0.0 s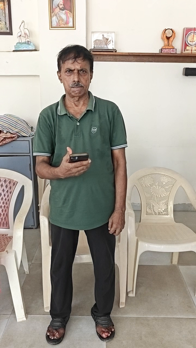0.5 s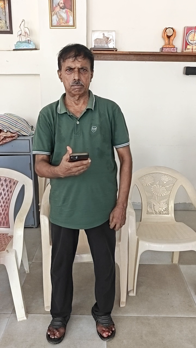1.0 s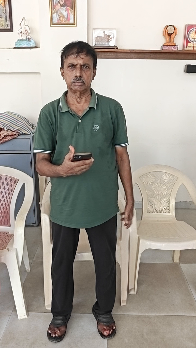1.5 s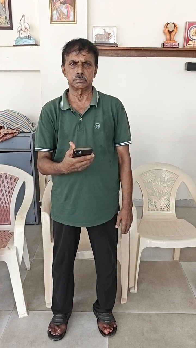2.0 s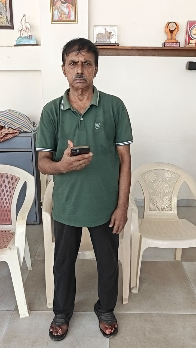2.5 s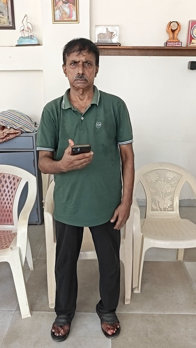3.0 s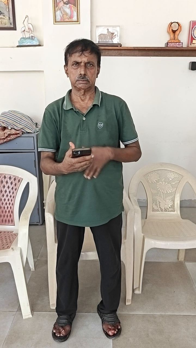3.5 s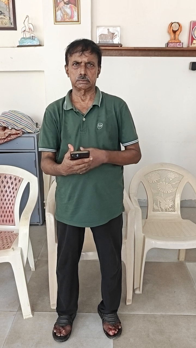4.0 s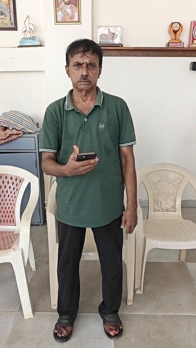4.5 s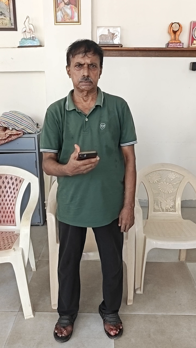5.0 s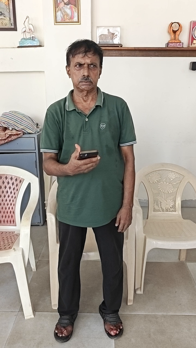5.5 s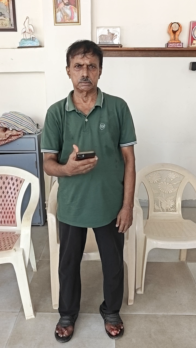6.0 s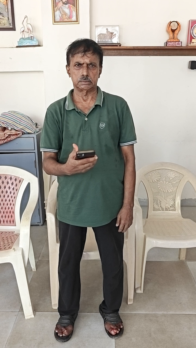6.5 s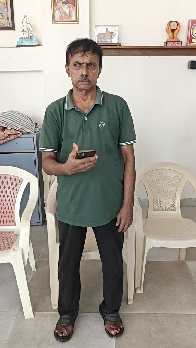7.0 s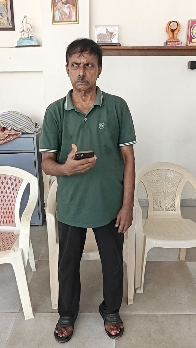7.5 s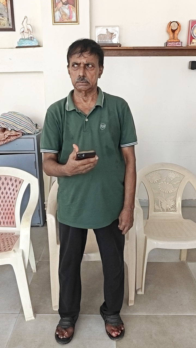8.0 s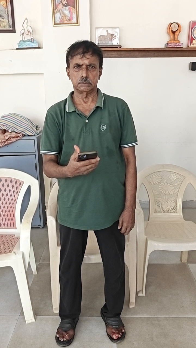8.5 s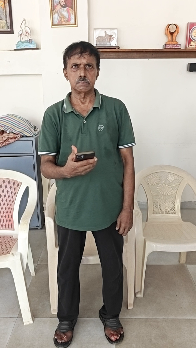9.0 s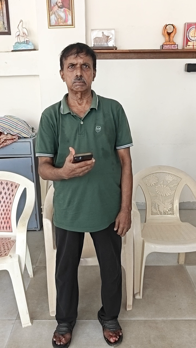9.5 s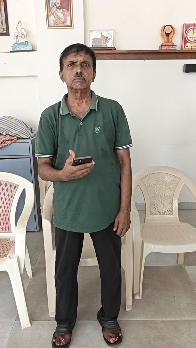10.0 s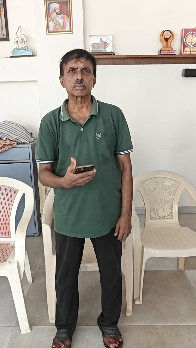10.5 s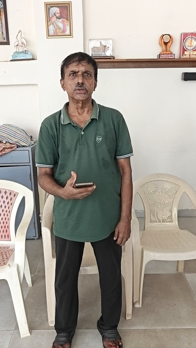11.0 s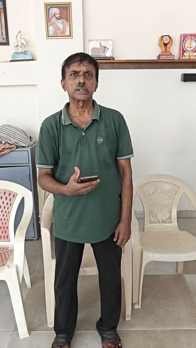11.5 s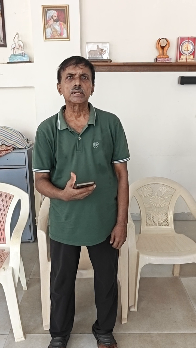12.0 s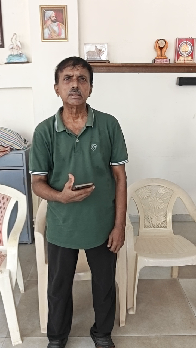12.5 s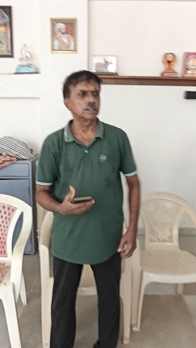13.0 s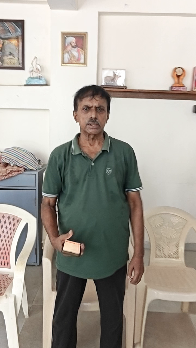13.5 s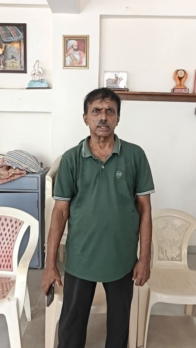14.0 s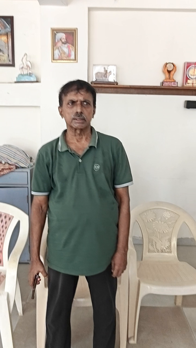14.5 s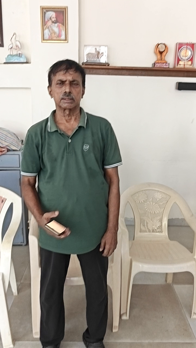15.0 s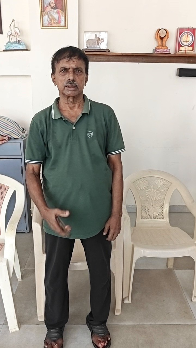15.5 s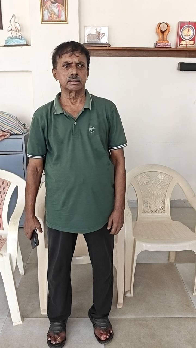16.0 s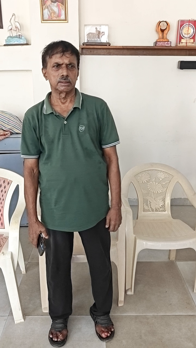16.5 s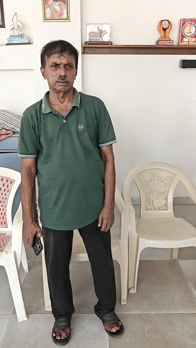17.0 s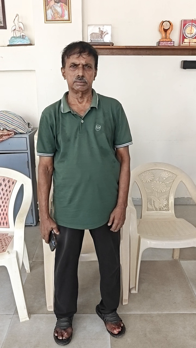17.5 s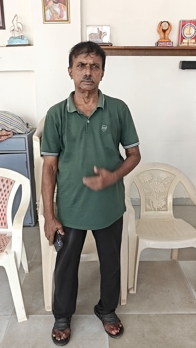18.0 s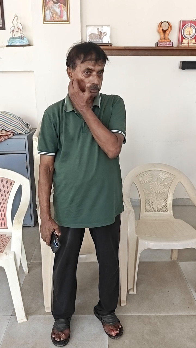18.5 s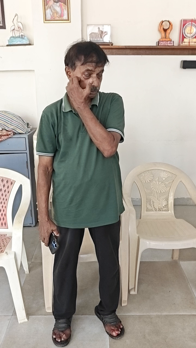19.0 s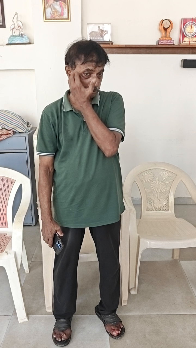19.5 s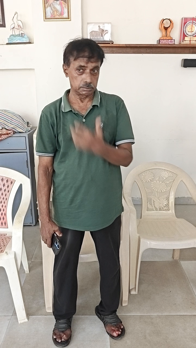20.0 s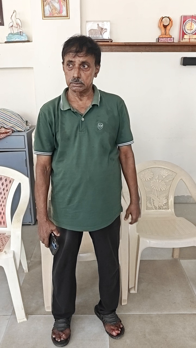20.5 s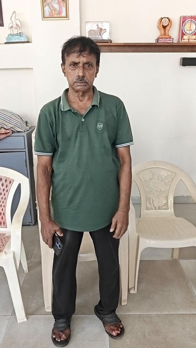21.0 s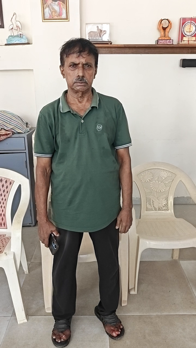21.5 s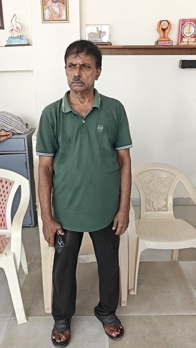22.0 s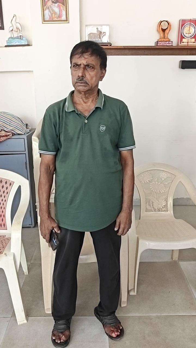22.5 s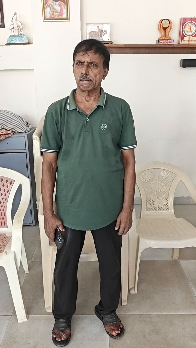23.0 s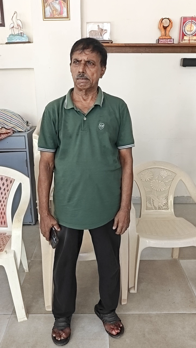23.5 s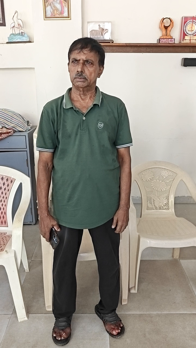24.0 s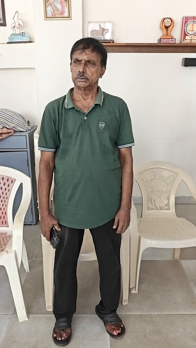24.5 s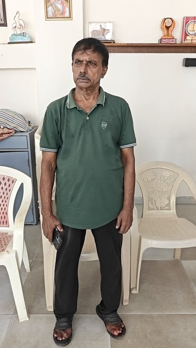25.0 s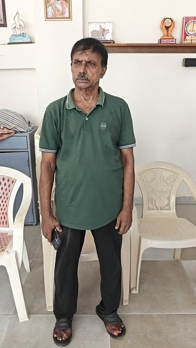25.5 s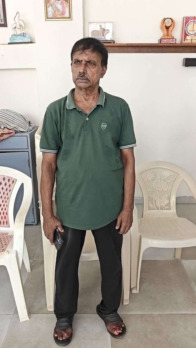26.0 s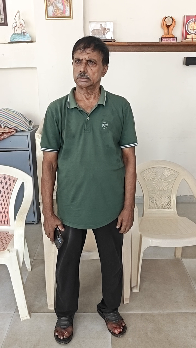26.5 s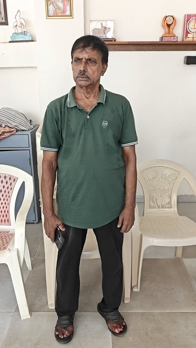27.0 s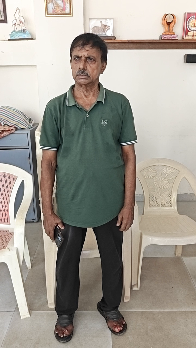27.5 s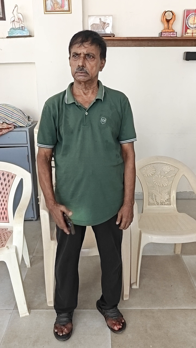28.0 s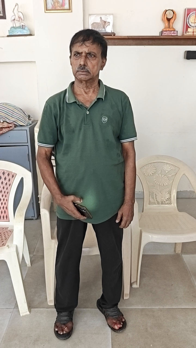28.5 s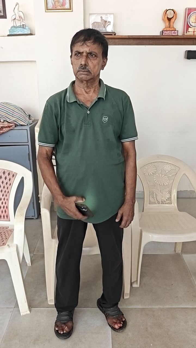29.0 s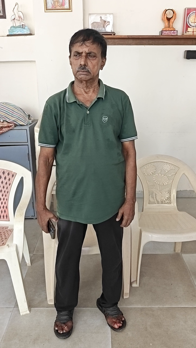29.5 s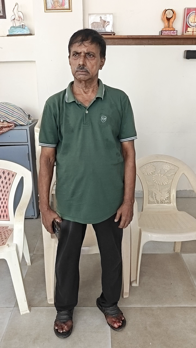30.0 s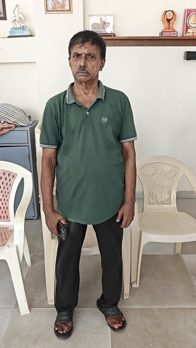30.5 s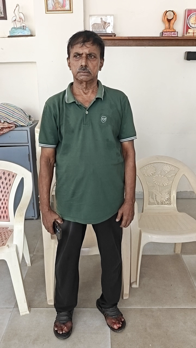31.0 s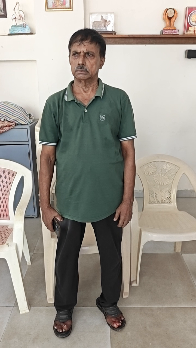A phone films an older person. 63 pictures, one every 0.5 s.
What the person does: Standing.
